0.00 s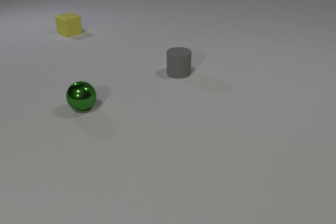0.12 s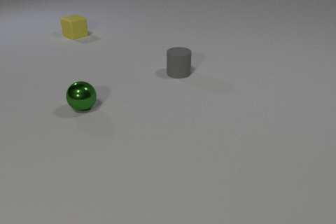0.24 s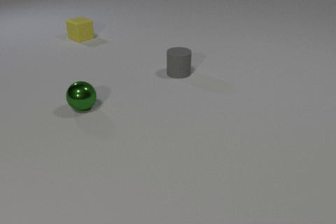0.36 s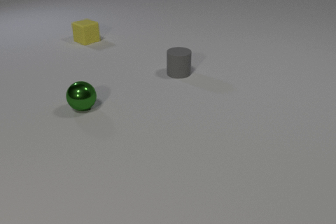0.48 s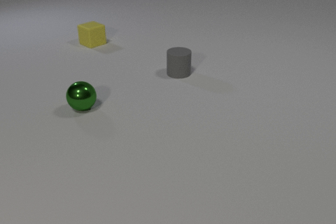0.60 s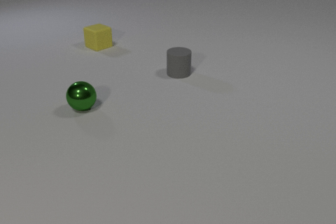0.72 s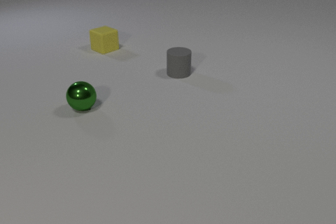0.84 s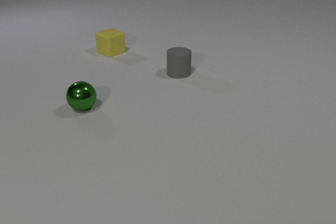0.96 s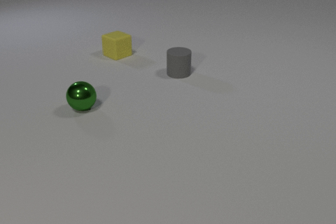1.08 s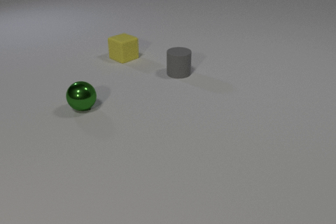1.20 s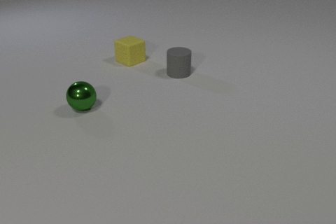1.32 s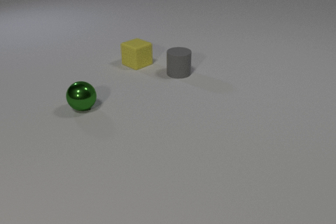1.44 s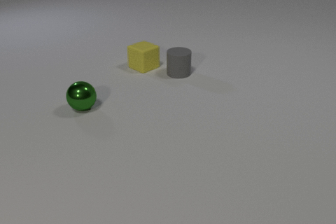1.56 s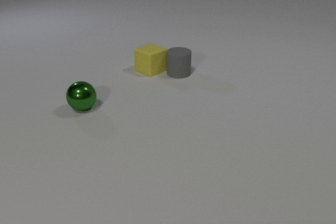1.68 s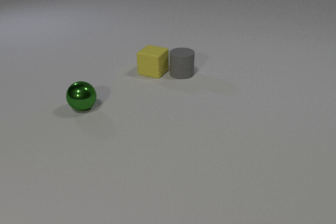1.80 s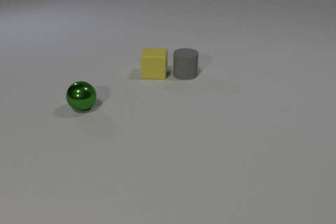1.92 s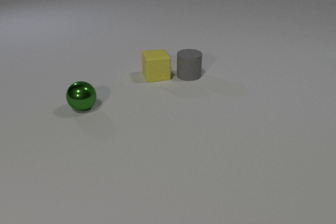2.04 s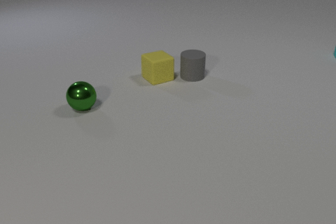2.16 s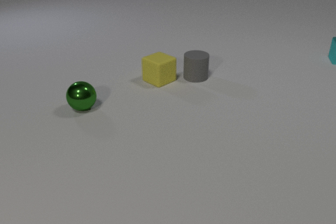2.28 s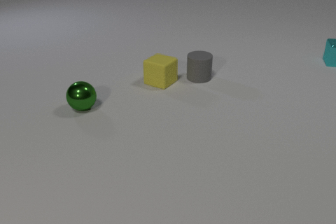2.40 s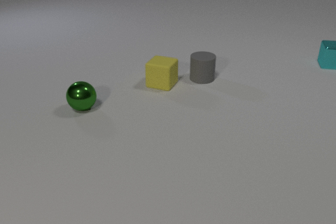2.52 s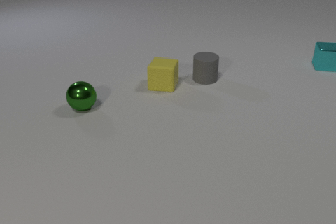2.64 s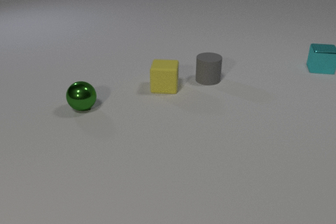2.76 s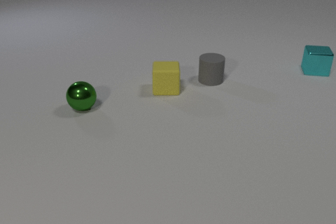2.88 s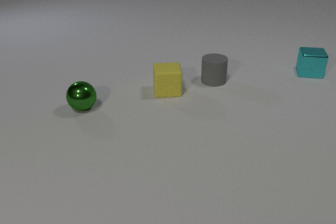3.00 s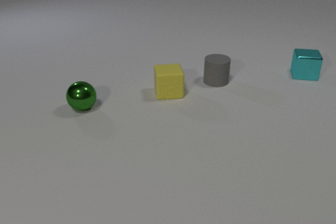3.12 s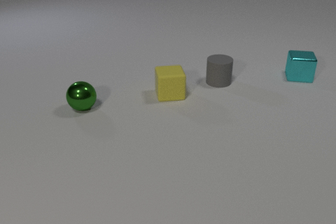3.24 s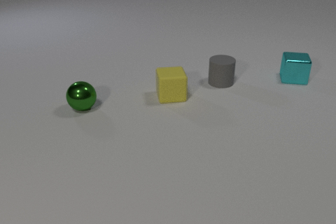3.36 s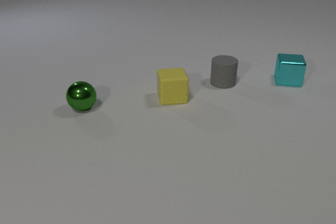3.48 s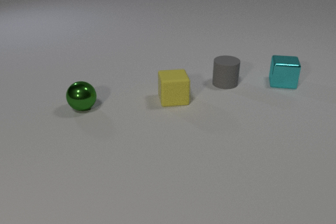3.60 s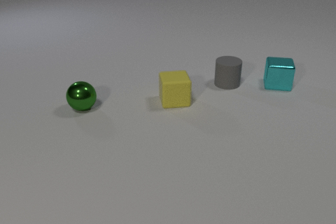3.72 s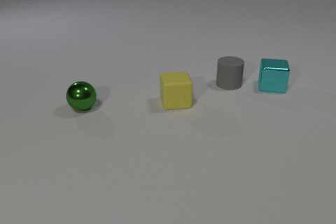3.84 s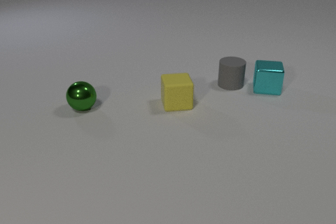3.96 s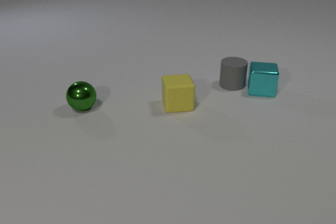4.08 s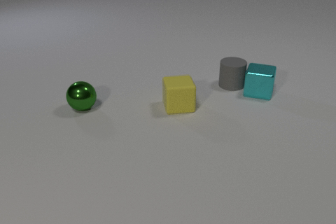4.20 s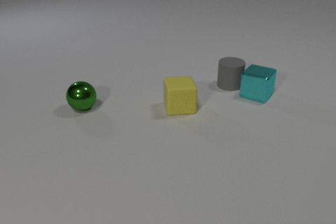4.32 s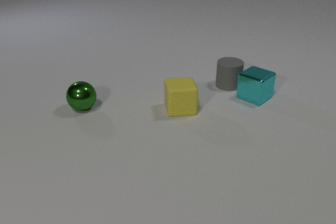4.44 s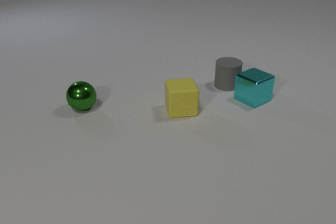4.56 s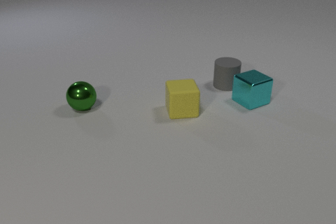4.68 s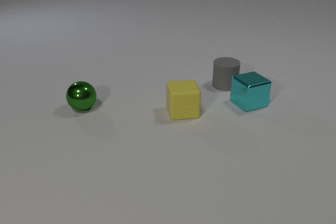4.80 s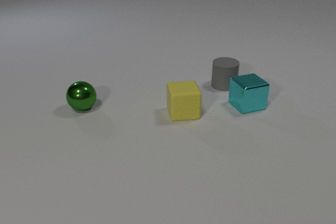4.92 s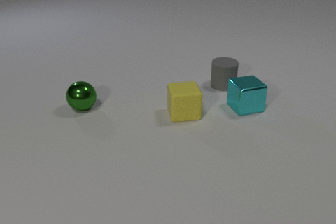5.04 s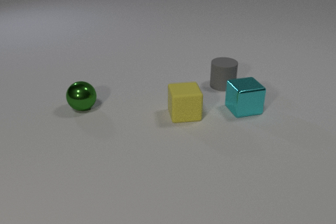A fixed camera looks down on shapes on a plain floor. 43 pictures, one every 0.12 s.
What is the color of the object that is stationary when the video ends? green.
Are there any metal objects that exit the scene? no.
Are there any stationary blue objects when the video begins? no.
0.00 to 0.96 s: The yellow rubber cube slides toward the camera and to the right.
0.96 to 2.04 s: The yellow rubber cube slides toward the camera and to the right, spins counterclockwise seen from above by about 75 degrees, its near face sliding to the right. The gray rubber cylinder slides to the right and toward the camera. The cyan metal cube comes in at the right edge. The yellow rubber cube and the gray rubber cylinder collide.
2.04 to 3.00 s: The yellow rubber cube slides toward the camera, spins counterclockwise seen from above by about 75 degrees, its near face sliding to the right. The gray rubber cylinder slides to the right and toward the camera. The cyan metal cube slides toward the camera and to the left.
3.00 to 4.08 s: The yellow rubber cube slides toward the camera. The gray rubber cylinder slides to the right. The cyan metal cube slides toward the camera and to the left. The gray rubber cylinder and the cyan metal cube collide.
4.08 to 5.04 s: The yellow rubber cube slides toward the camera. The gray rubber cylinder slides to the left. The cyan metal cube slides toward the camera, spins so that its near face slides to the left, clockwise seen from above.
